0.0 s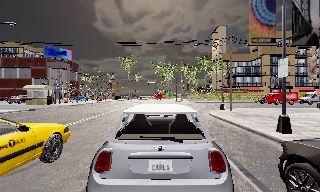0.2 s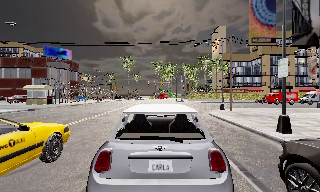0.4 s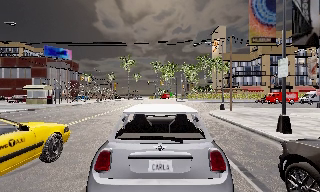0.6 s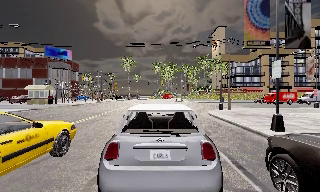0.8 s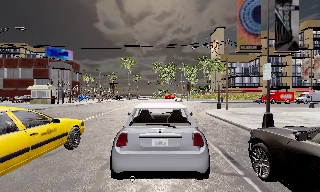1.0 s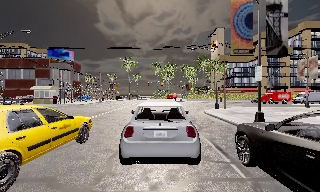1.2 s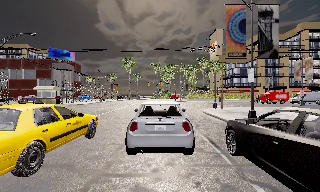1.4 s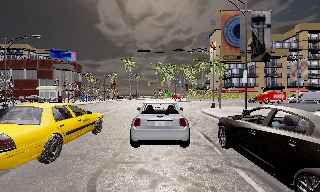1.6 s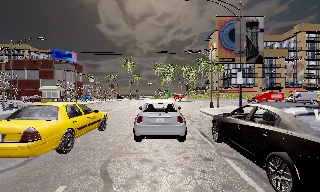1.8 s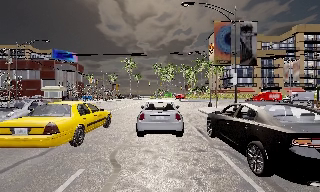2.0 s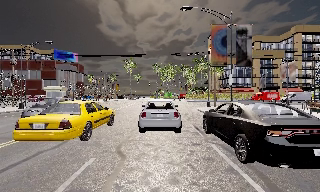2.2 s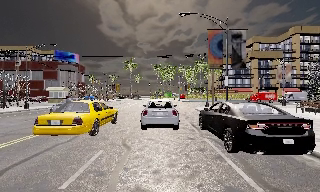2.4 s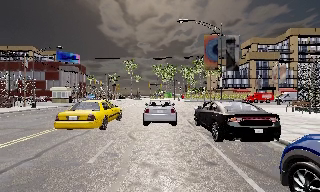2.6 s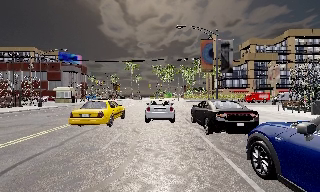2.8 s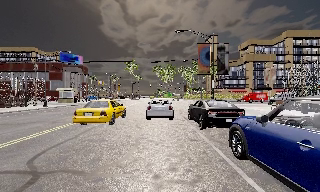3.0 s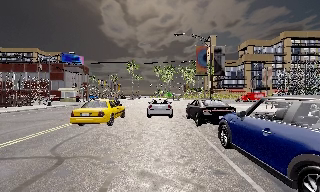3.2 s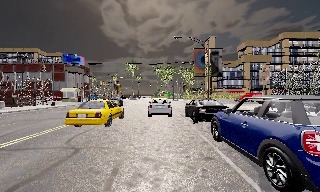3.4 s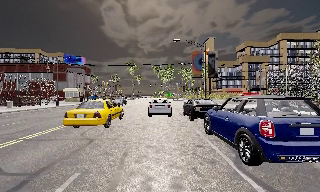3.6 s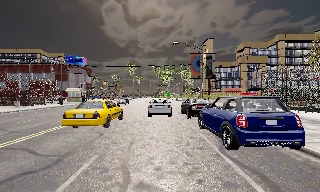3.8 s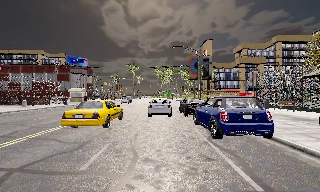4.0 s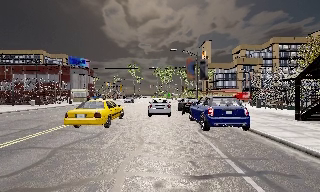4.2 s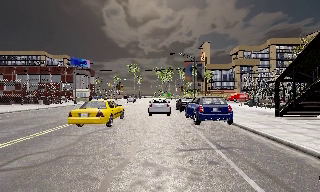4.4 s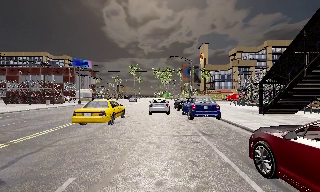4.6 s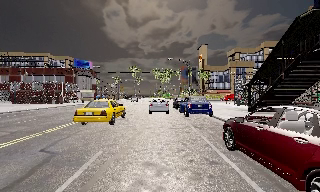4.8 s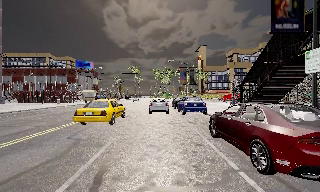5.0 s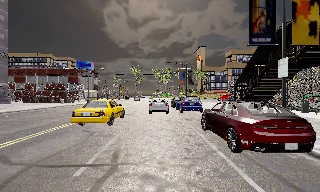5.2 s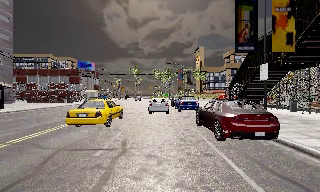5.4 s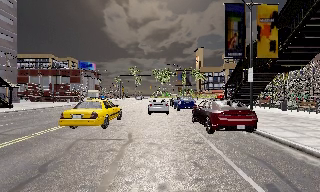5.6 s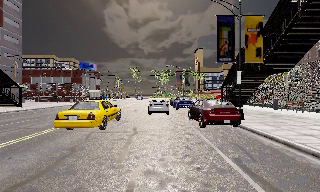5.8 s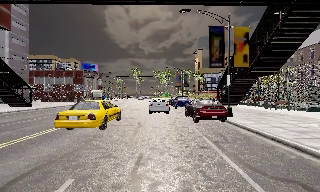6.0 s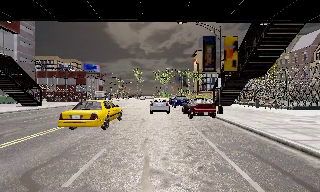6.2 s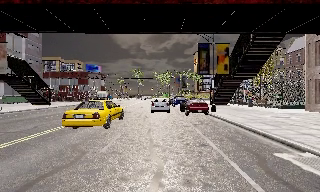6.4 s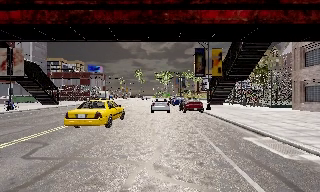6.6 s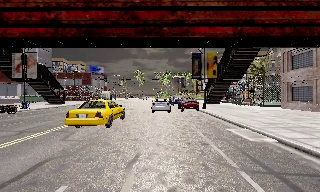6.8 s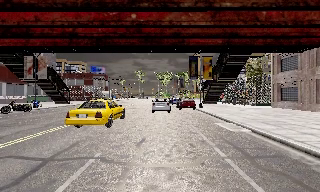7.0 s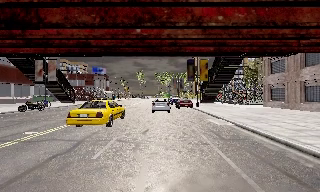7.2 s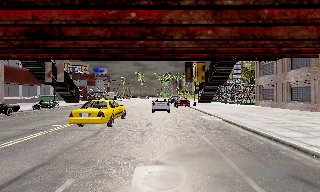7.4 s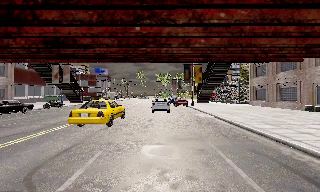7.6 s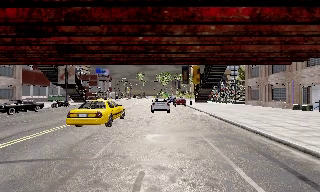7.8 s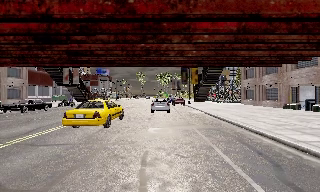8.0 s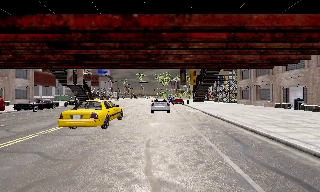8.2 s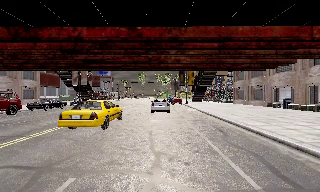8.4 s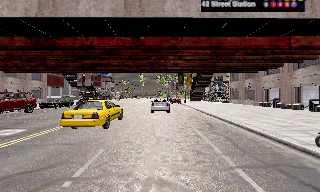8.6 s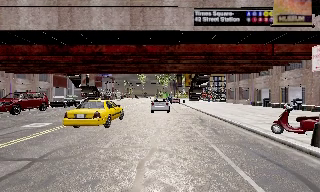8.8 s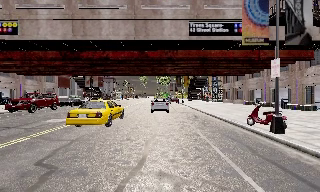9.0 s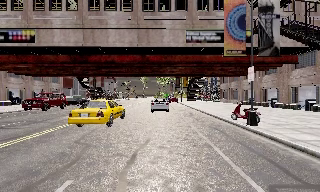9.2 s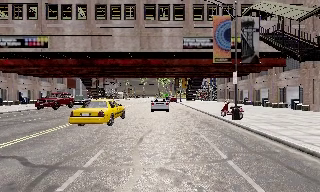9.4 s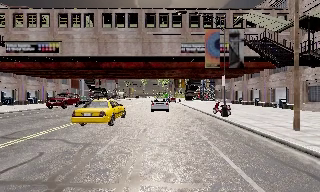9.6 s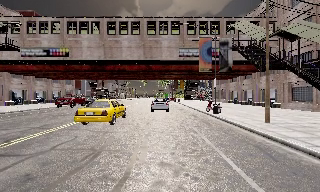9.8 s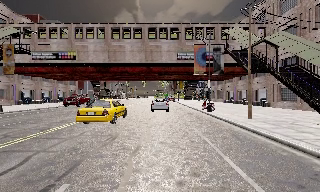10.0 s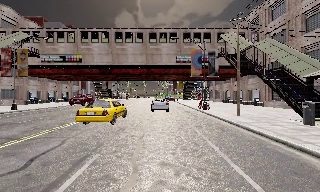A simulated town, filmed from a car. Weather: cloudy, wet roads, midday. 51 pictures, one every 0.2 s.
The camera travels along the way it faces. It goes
backward.
0.0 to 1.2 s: The camera travels backward, about 2 m, so what stands in front gets smaller. It gains speed.
1.2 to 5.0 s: The camera travels backward, about 20 m, so what stands in front gets smaller. It gains speed.
5.0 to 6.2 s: The camera travels backward, about 9 m, so what stands in front gets smaller. It gains speed.
6.2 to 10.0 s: The camera travels backward, about 30 m, so what stands in front gets smaller.
The film runs backward here.
